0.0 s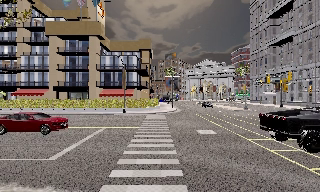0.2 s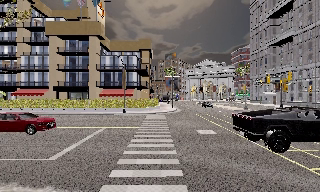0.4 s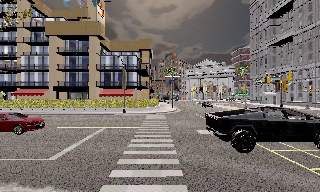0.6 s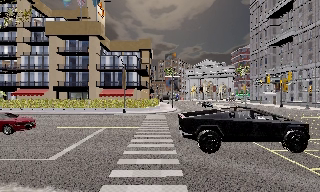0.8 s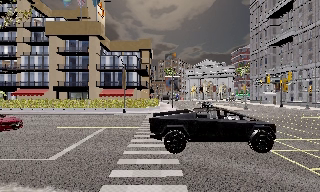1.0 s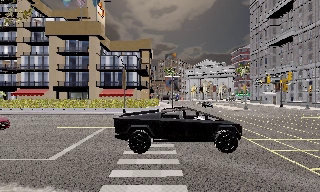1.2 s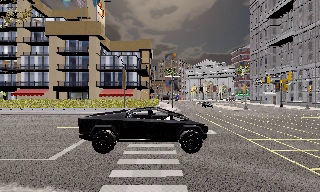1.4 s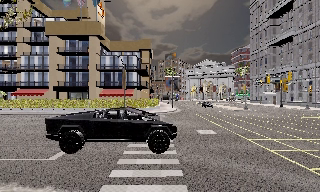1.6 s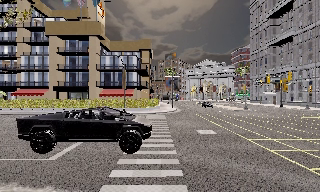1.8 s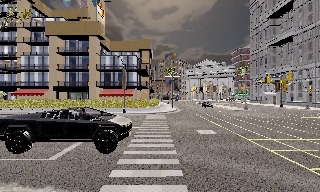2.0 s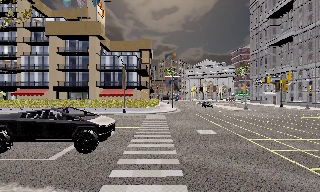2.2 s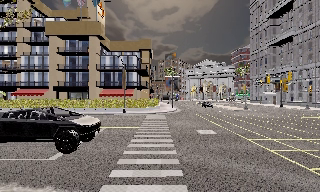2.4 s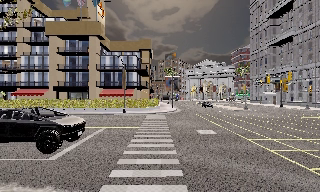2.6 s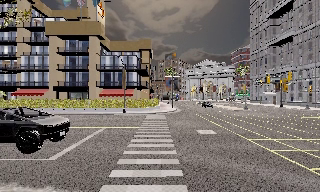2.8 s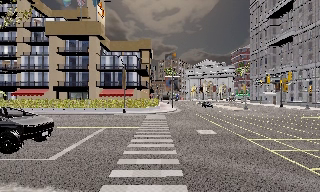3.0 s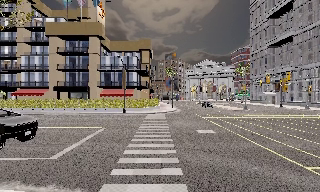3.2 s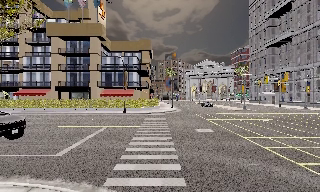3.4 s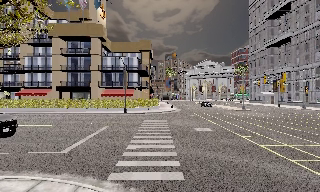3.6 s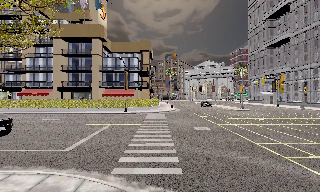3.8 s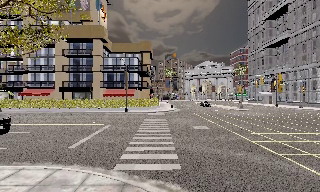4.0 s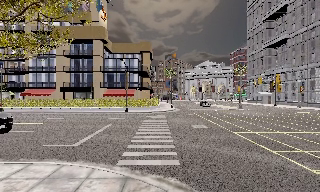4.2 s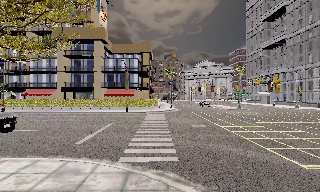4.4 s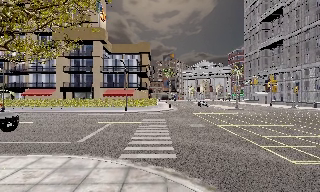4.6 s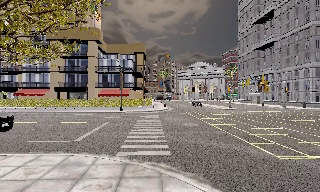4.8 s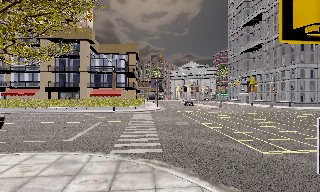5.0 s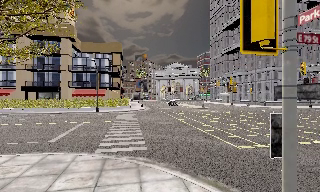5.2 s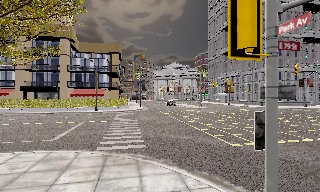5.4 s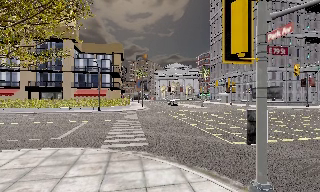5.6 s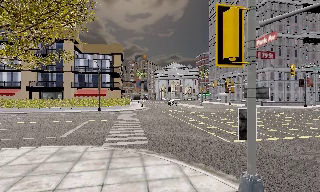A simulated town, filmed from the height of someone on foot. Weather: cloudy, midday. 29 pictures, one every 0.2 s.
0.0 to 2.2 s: The camera keeps its place and its aim.
2.2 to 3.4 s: The camera travels backward, about 1 m, so what stands in front gets smaller. It gains speed.
3.4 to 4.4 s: The camera travels backward, about 2 m, so what stands in front gets smaller.
4.4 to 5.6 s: The scene slides to the left, as the camera pans about 10 degrees to its right. It travels backward, about 2 m, so what stands in front gets smaller.
The film runs backward here.
